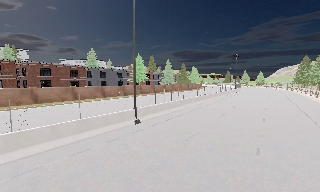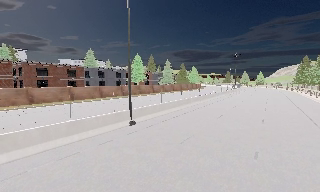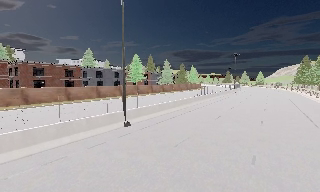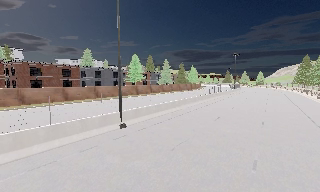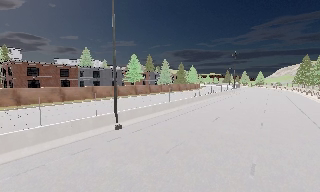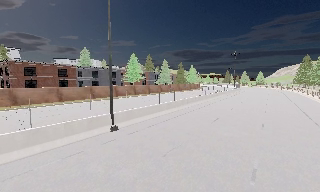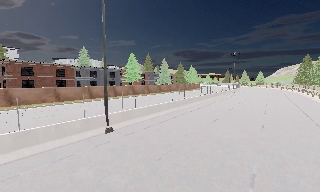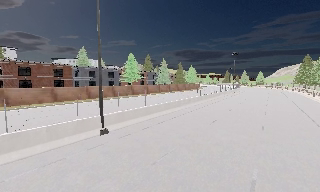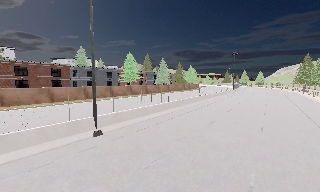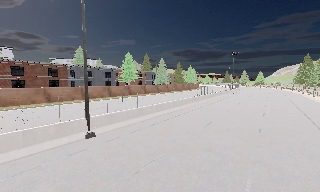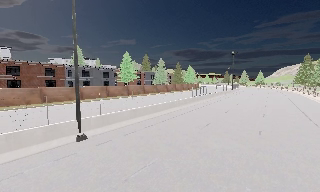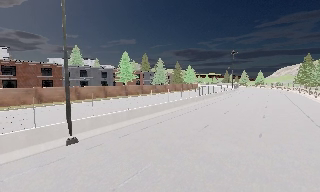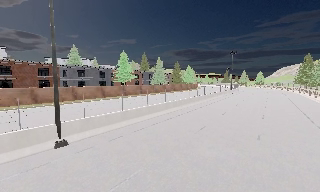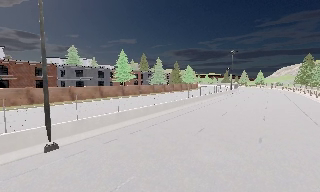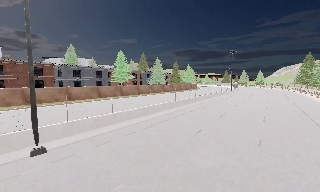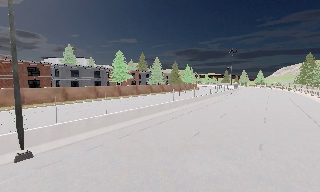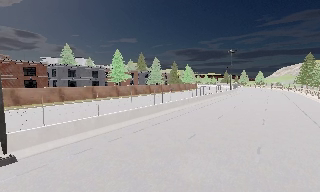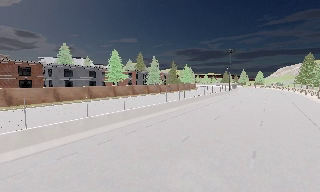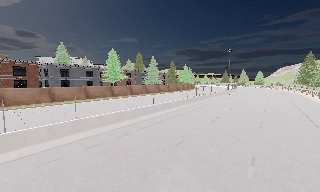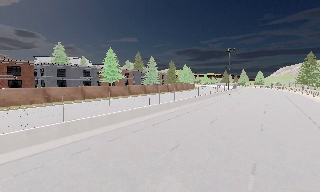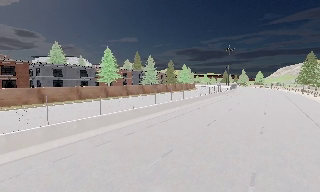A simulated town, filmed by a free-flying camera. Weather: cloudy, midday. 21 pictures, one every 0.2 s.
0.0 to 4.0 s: The camera travels forward and to its right, about 11 m, so what stands in front looms larger.
The film runs forward here.
